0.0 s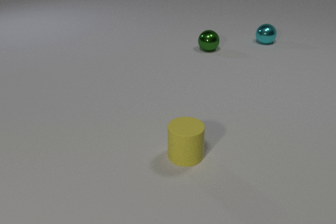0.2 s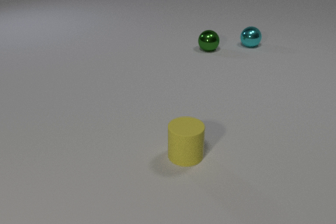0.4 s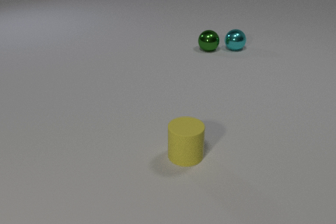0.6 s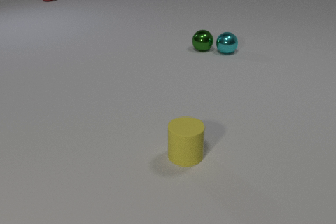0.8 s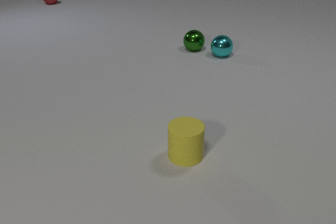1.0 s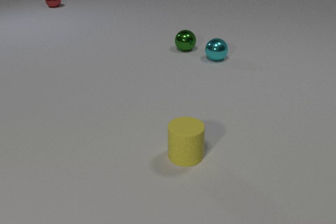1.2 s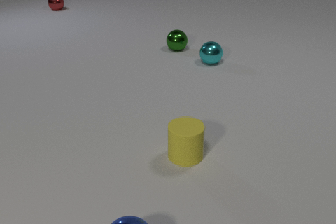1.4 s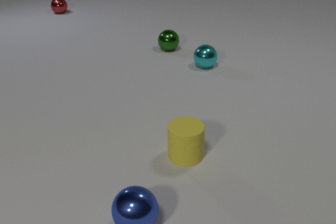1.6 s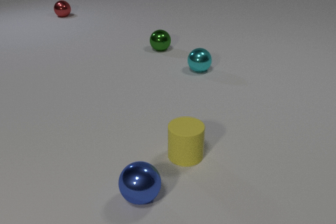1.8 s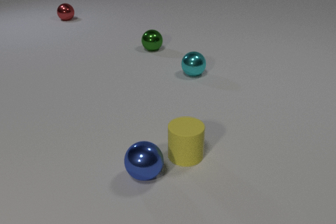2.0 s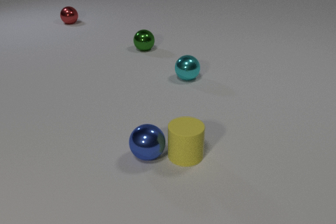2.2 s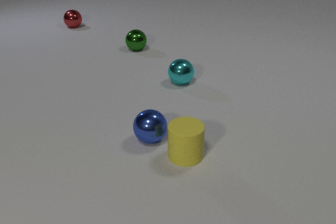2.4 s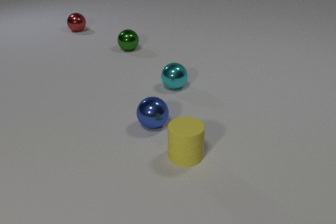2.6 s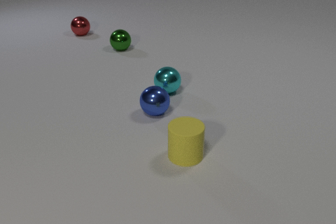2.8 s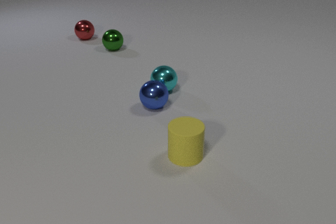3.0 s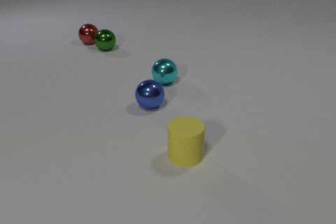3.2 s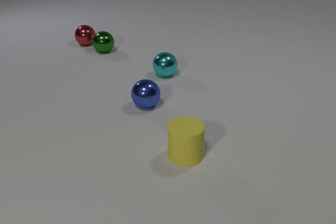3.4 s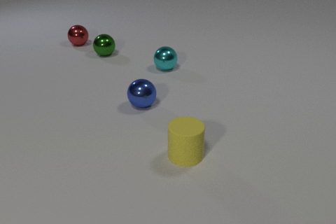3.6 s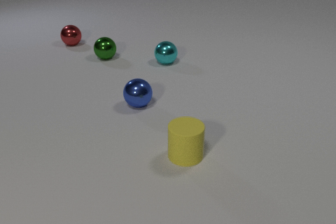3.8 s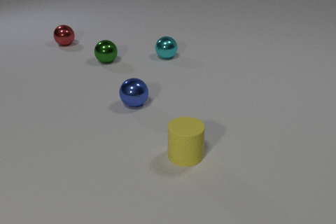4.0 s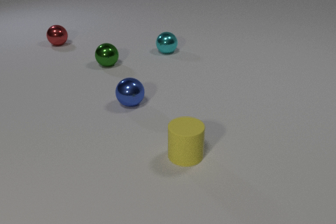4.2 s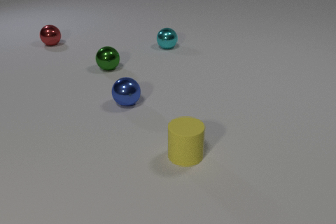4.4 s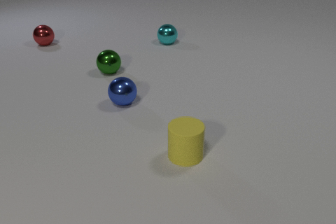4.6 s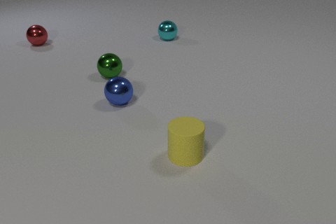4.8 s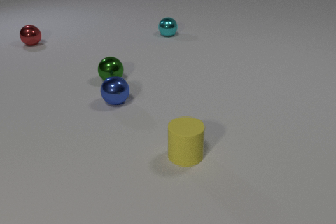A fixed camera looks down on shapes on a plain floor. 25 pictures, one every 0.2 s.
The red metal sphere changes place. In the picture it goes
toward the camera.
The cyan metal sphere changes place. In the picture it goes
to the left.
0.0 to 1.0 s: The cyan metal sphere rolls toward the camera and to the left. The green metal sphere rolls to the left. The red metal sphere comes in at the top edge, rolls toward the camera. The cyan metal sphere and the green metal sphere collide.
1.0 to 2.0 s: The cyan metal sphere rolls toward the camera and to the left. The green metal sphere rolls to the left. The blue metal sphere comes in at the bottom edge, rolls away from the camera. The red metal sphere rolls toward the camera.
2.0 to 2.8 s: The cyan metal sphere rolls toward the camera and to the left. The green metal sphere rolls to the left. The blue metal sphere rolls away from the camera. The red metal sphere rolls toward the camera. The cyan metal sphere and the blue metal sphere collide.
2.8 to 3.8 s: The cyan metal sphere rolls away from the camera. The green metal sphere rolls toward the camera. The blue metal sphere rolls to the left. The red metal sphere rolls to the left and toward the camera. The green metal sphere and the red metal sphere collide.
3.8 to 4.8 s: The cyan metal sphere rolls away from the camera. The green metal sphere rolls toward the camera. The blue metal sphere rolls to the left. The red metal sphere rolls to the left.
What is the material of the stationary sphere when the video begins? metal.
How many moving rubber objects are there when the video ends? 0.
How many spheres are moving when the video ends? 4.
